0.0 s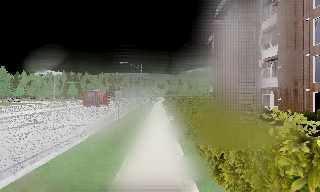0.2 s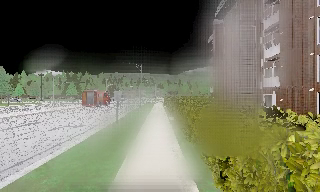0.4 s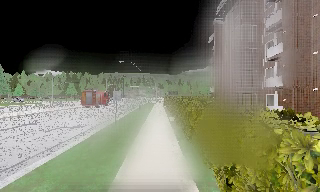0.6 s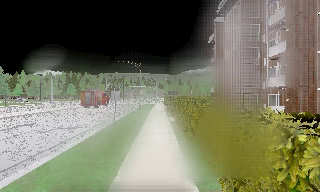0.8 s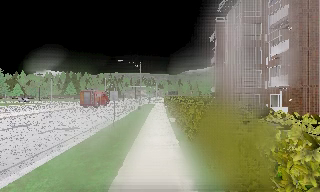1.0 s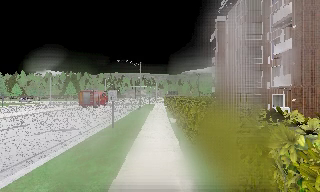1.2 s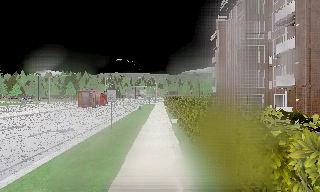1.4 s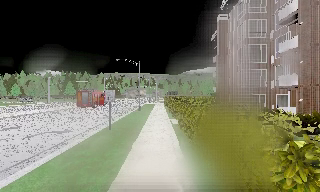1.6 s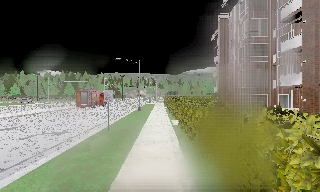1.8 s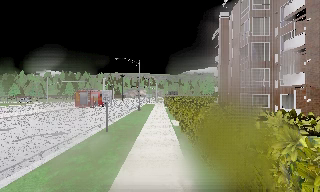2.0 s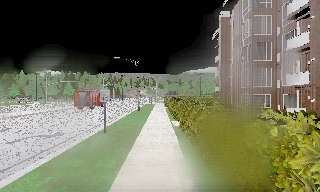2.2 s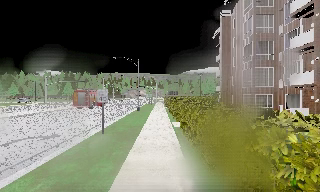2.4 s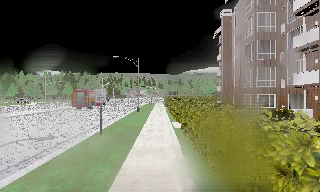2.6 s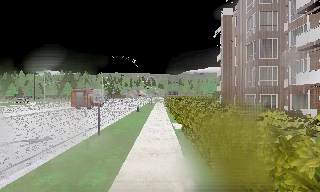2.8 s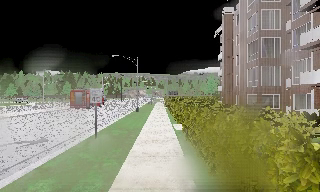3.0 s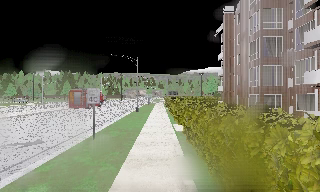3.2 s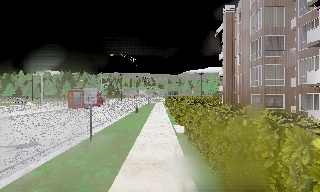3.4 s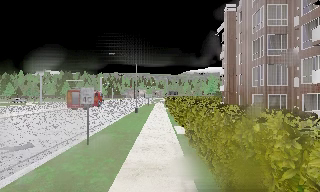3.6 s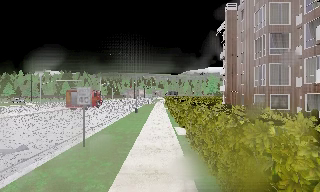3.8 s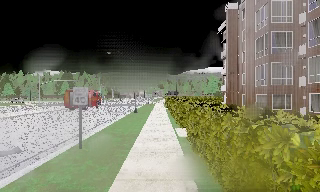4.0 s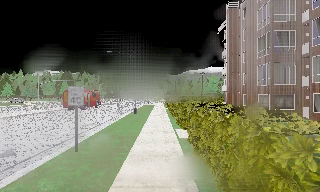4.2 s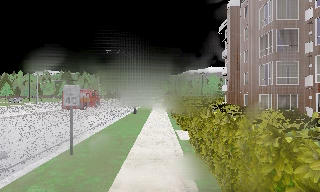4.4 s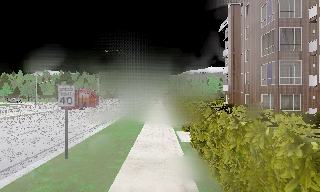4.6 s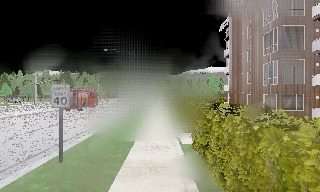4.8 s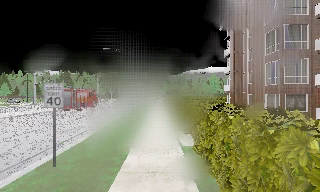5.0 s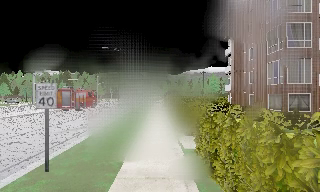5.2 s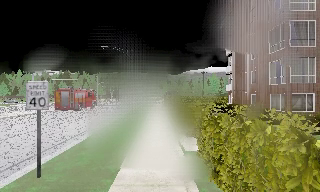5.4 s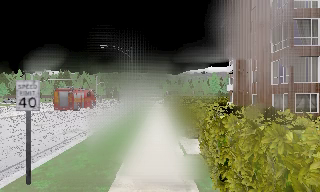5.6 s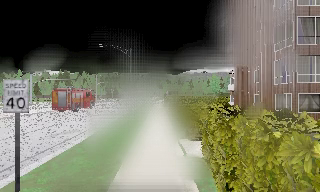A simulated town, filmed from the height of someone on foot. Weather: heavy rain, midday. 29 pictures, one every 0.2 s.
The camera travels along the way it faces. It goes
forward.
0.0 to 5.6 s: The camera travels forward, about 9 m, so what stands in front looms larger.
The film runs forward here.
